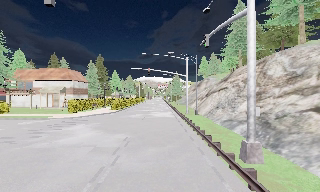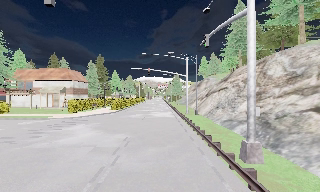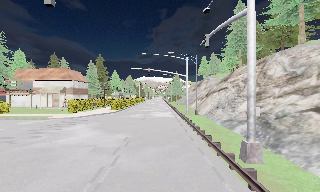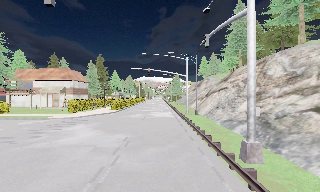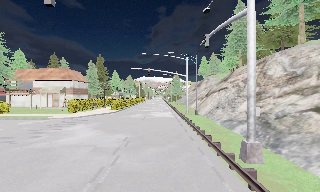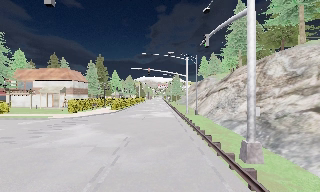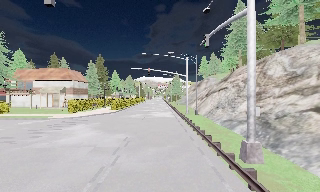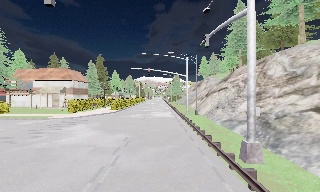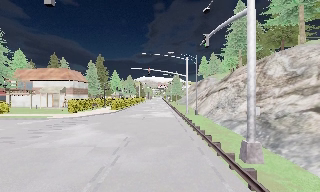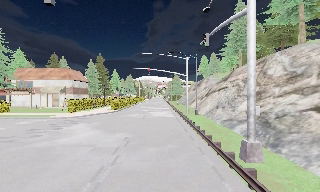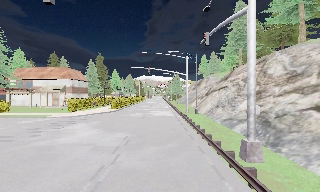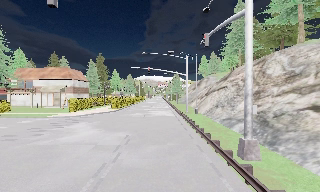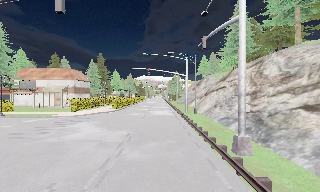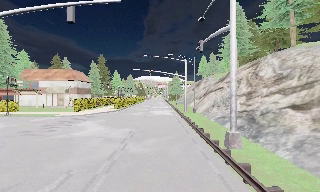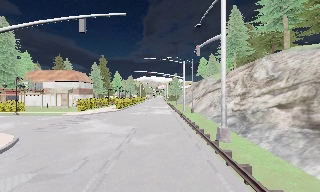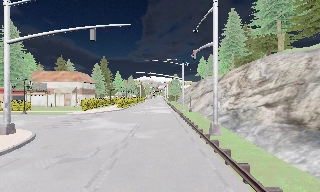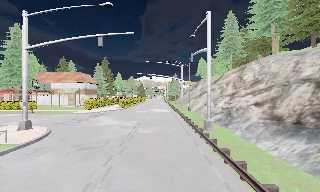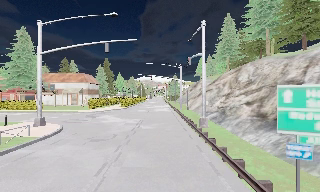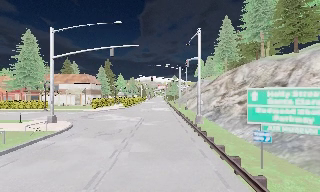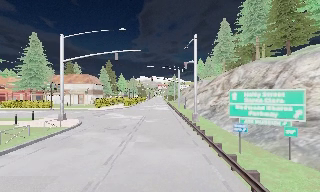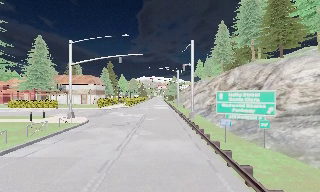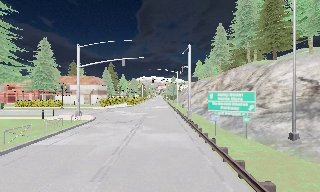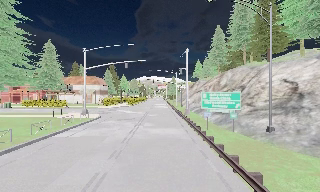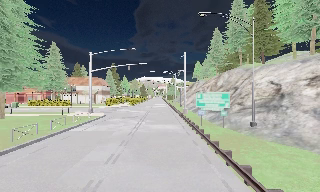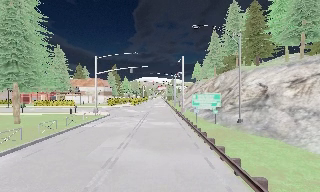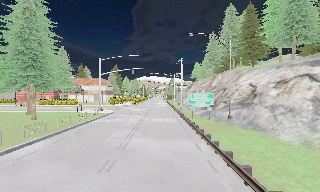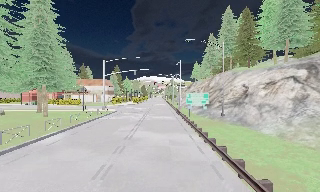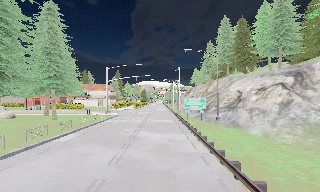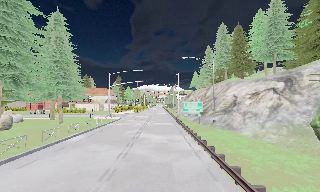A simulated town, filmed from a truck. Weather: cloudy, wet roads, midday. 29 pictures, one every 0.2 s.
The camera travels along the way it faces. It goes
backward.
0.0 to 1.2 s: The camera keeps its place and its aim.
1.2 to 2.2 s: The camera shifts only a little, or ends up much as it began.
2.2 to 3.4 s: The camera travels backward, about 6 m, so what stands in front gets smaller. It gains speed.
3.4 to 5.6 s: The camera travels backward, about 16 m, so what stands in front gets smaller.
The film runs backward here.
